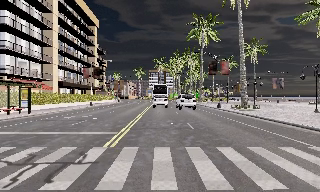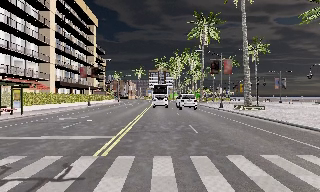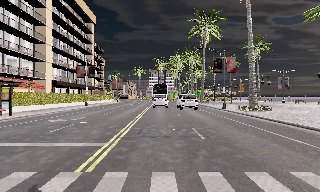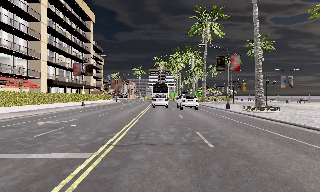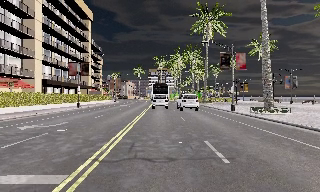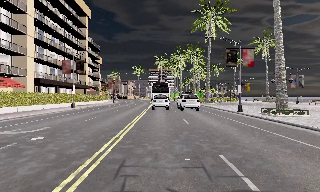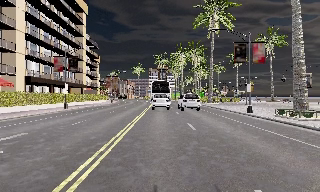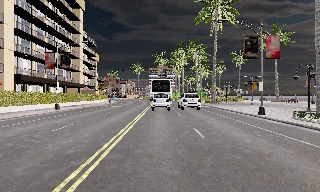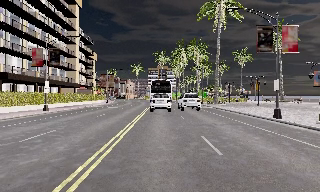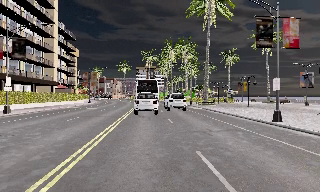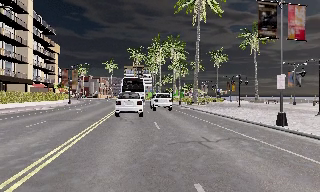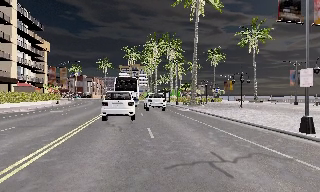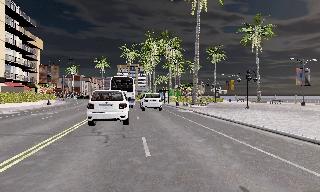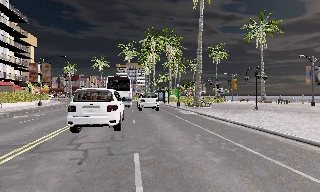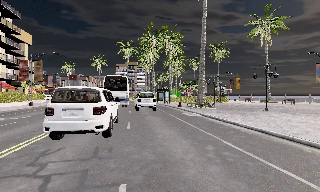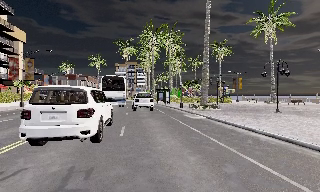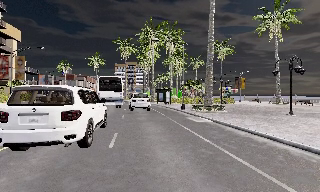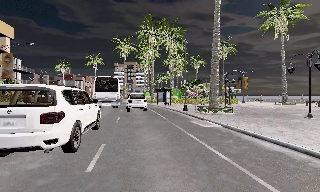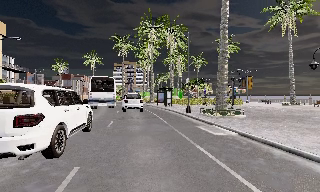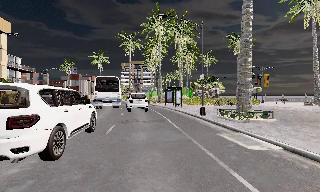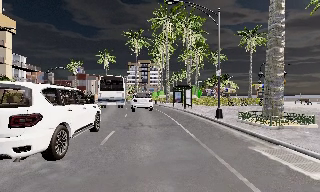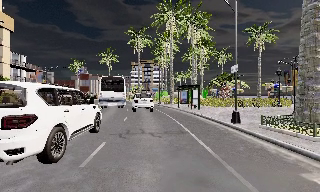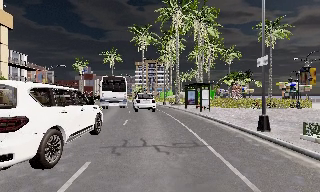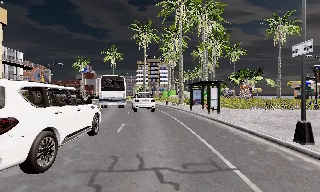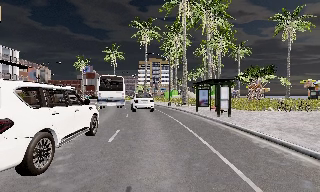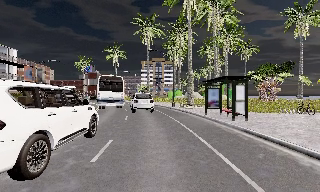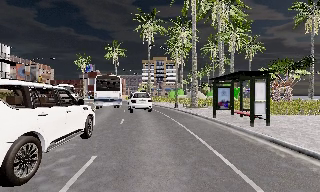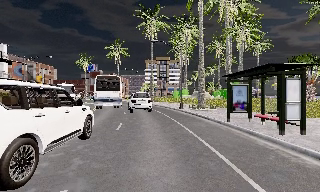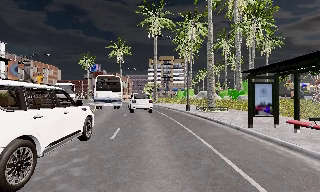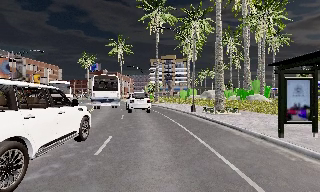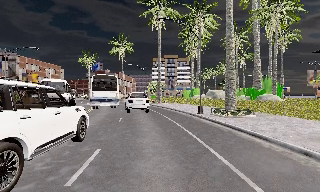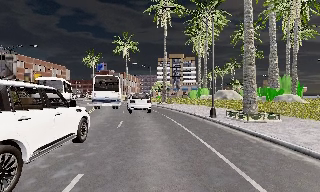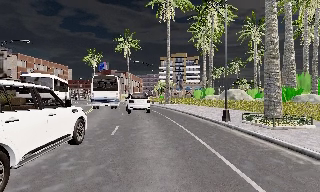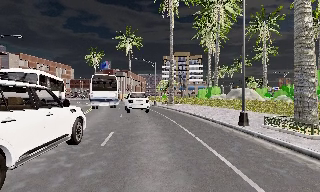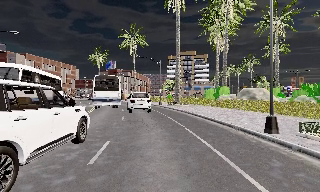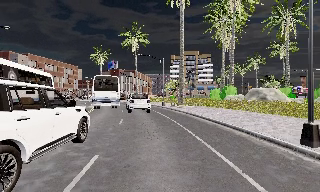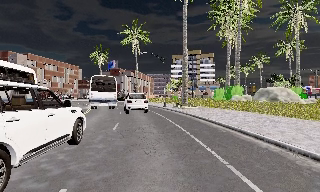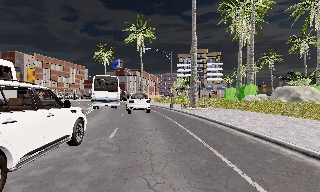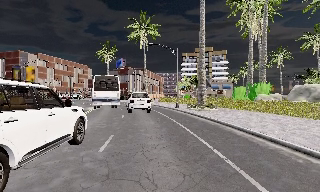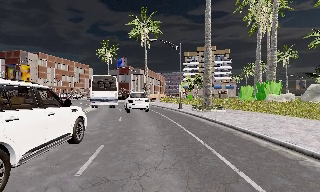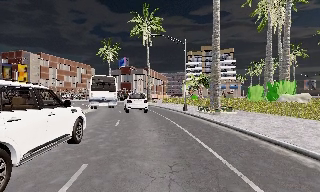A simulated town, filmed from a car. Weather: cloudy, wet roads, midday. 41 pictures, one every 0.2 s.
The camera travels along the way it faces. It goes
forward.
0.0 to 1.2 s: The camera travels forward, about 7 m, so what stands in front looms larger. It gains speed.
1.2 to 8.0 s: The camera pans to its left, which is counterclockwise from overhead, by about 15 degrees. It travels forward, about 60 m, so what stands in front looms larger.
The film runs forward here.
